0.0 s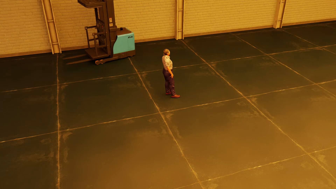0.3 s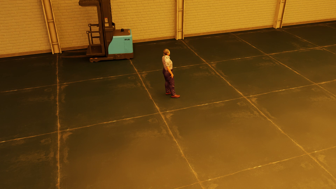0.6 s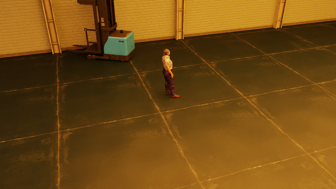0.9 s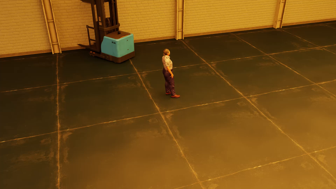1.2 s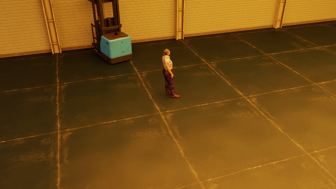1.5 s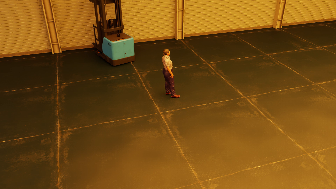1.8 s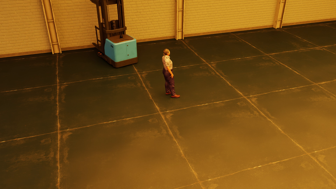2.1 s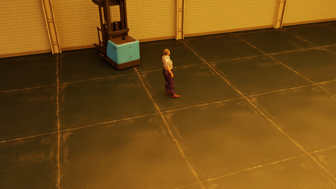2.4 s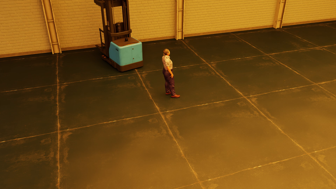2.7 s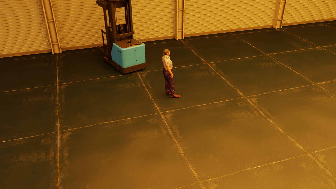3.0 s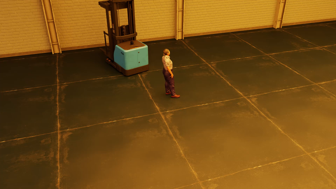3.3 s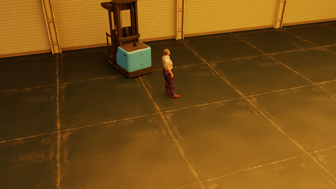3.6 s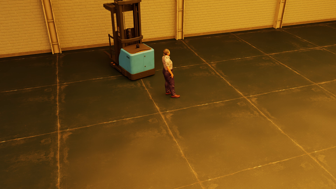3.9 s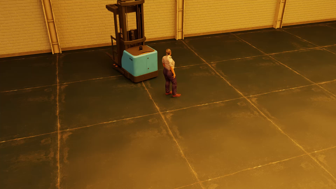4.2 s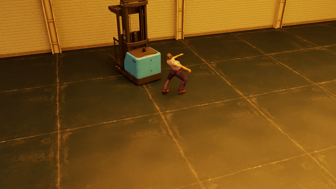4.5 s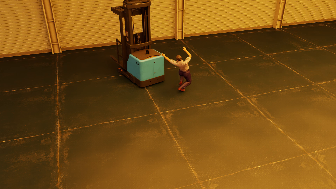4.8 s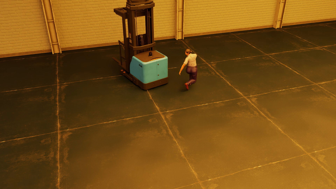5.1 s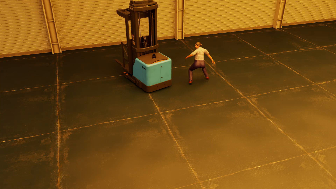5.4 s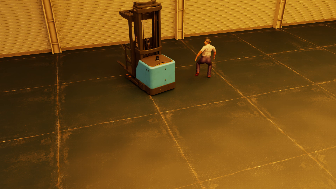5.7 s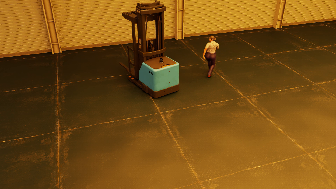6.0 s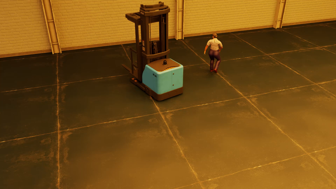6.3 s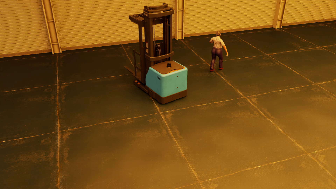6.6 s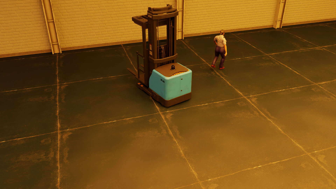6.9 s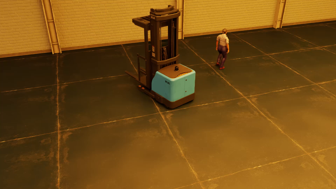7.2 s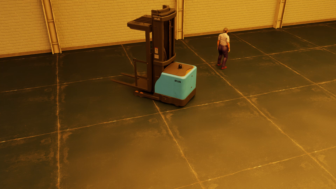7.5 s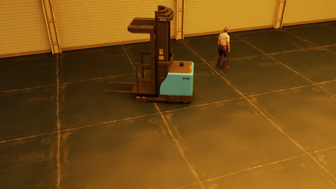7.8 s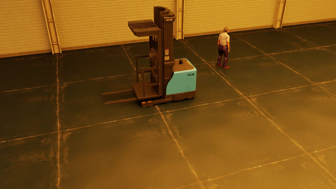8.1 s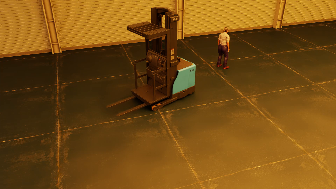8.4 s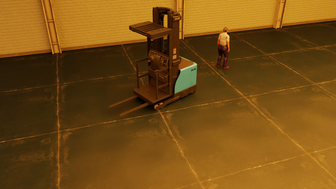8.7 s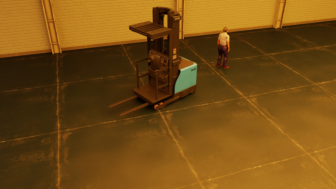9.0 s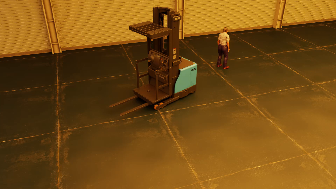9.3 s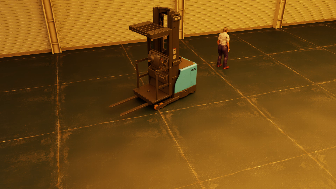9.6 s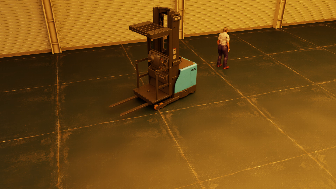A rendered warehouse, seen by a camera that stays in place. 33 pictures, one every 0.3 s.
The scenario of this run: Near miss between a forklift and a person.
